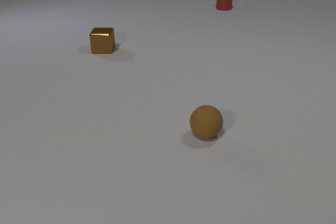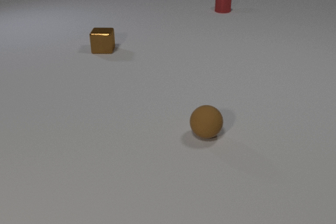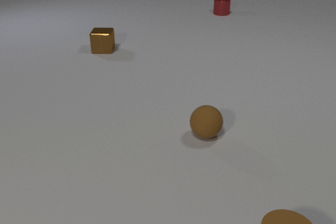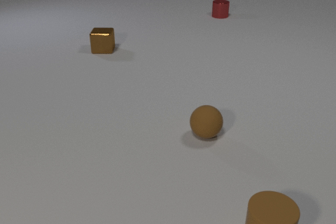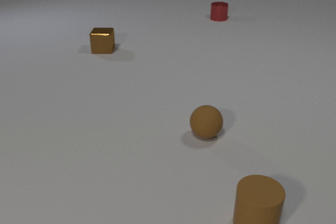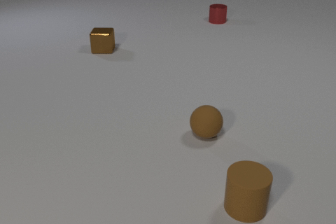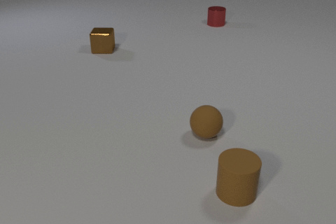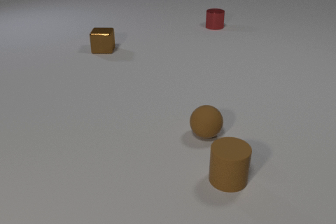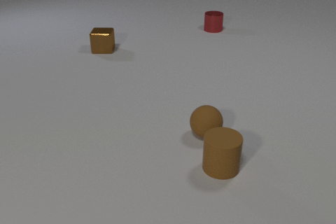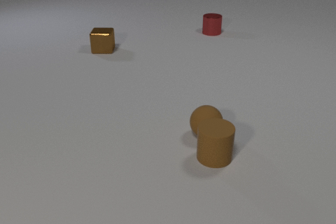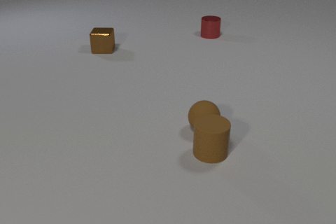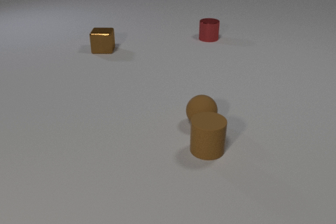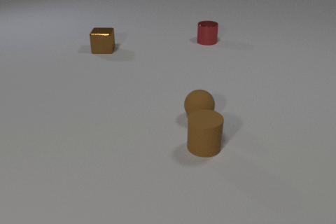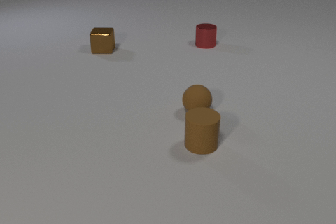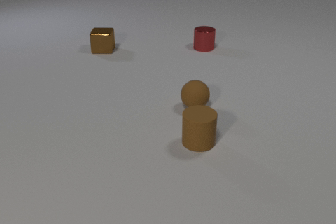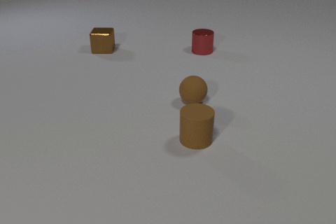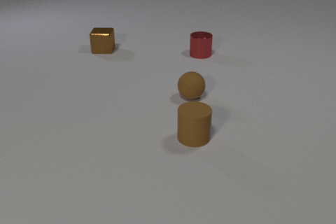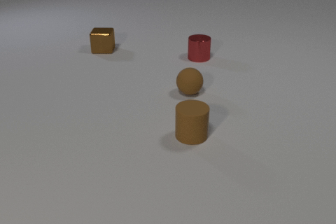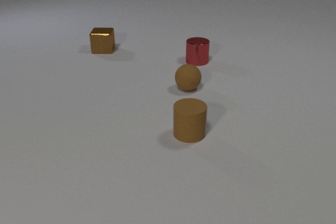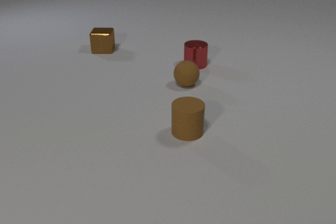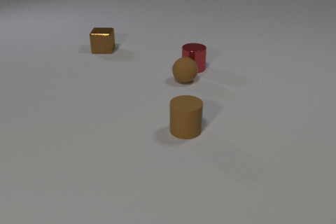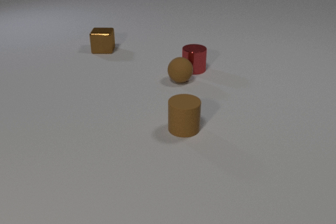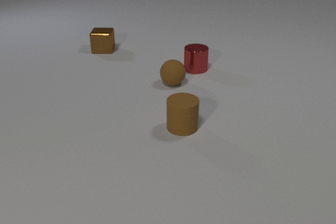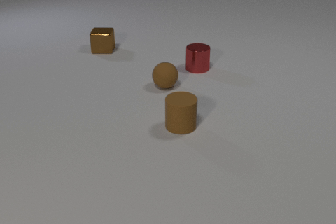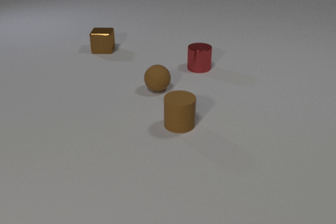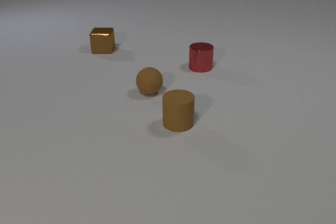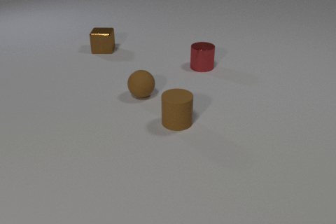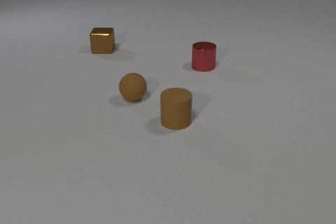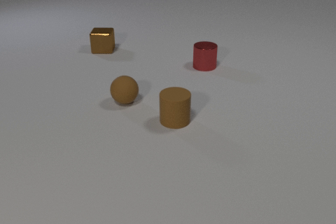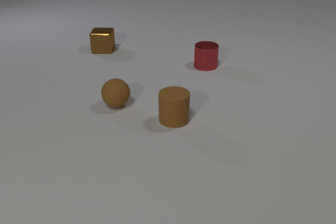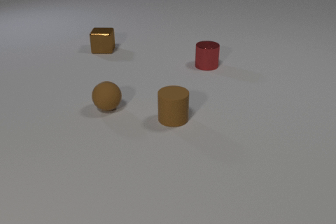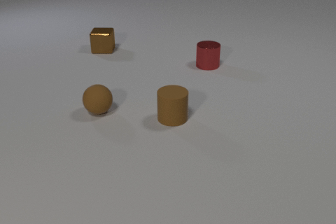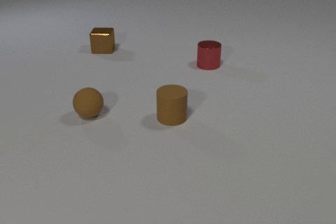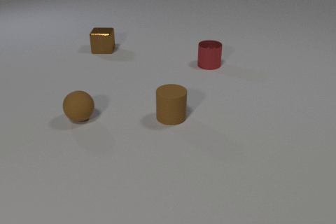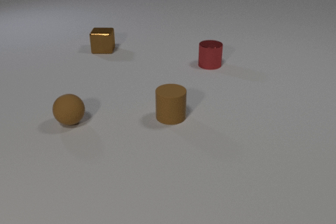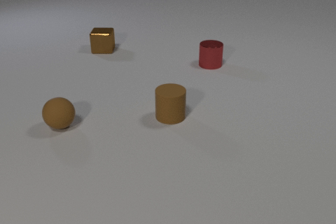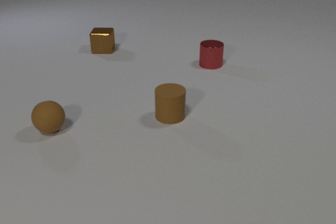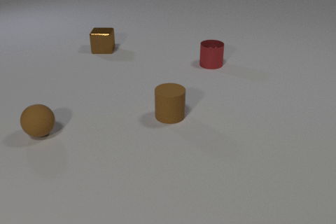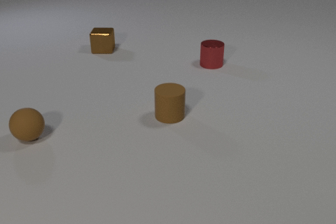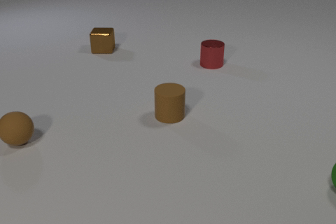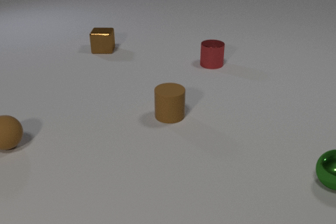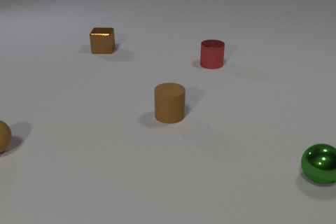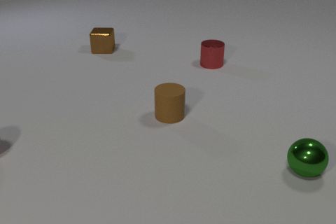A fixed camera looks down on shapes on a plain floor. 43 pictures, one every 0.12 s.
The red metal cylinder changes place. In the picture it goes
toward the camera.
The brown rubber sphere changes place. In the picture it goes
to the left.
0.00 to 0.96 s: The brown rubber cylinder comes in at the bottom edge, slides away from the camera and to the left. The red metal cylinder slides toward the camera.
0.96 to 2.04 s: The brown rubber cylinder slides away from the camera and to the left. The brown rubber sphere rolls away from the camera. The red metal cylinder slides toward the camera. The brown rubber cylinder and the brown rubber sphere collide.
2.04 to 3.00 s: The brown rubber cylinder slides away from the camera and to the left. The brown rubber sphere rolls to the left. The red metal cylinder slides toward the camera. The brown rubber sphere and the red metal cylinder collide.
3.00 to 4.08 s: The brown rubber cylinder slides away from the camera and to the left. The brown rubber sphere rolls to the left and toward the camera. The red metal cylinder slides to the right and away from the camera.
4.08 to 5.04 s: The brown rubber sphere rolls to the left. The green metal sphere comes in at the right edge, rolls to the left.
How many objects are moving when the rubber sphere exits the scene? 1.
What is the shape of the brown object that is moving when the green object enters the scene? sphere.
Are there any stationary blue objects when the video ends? no.
